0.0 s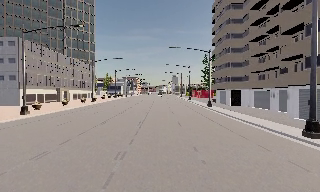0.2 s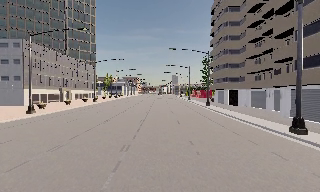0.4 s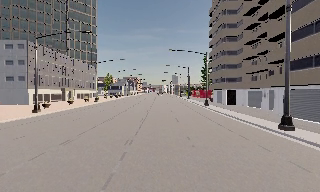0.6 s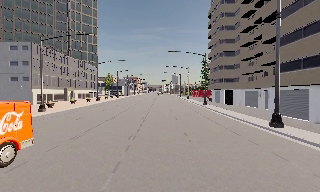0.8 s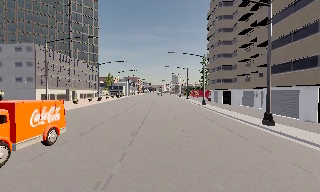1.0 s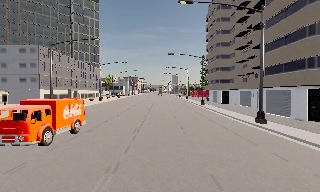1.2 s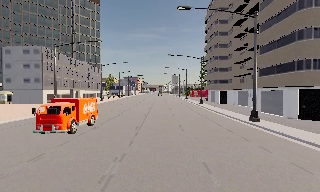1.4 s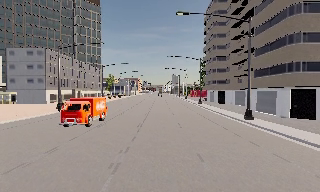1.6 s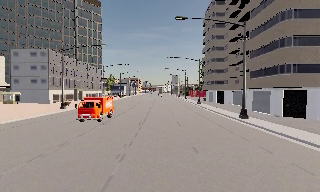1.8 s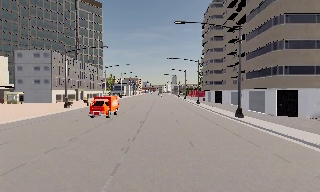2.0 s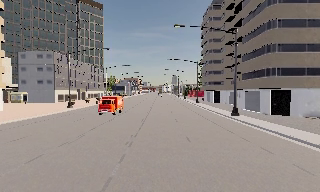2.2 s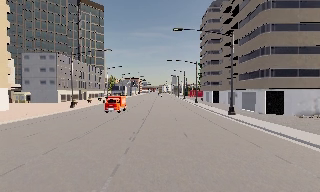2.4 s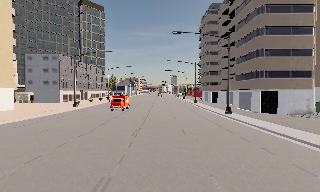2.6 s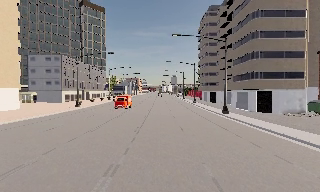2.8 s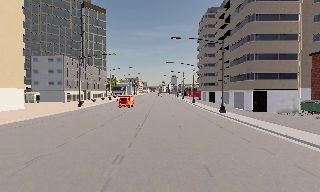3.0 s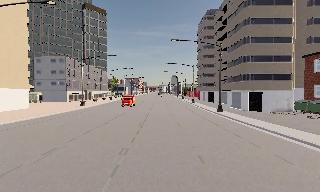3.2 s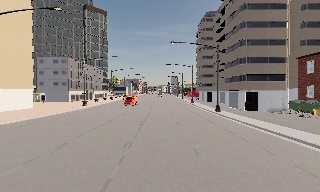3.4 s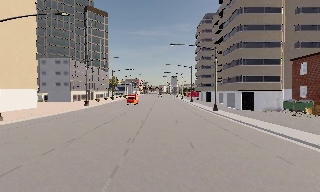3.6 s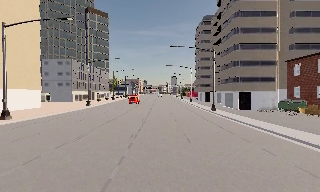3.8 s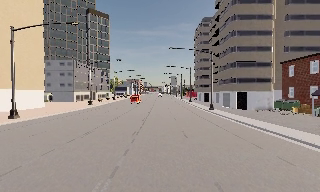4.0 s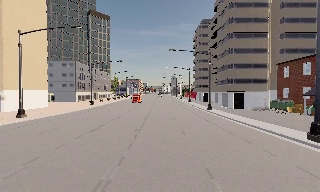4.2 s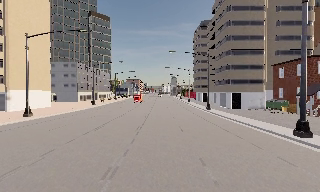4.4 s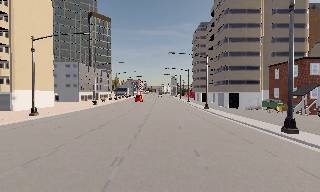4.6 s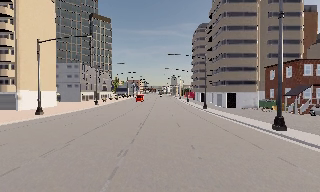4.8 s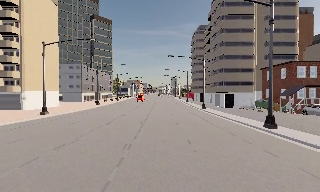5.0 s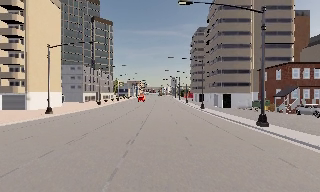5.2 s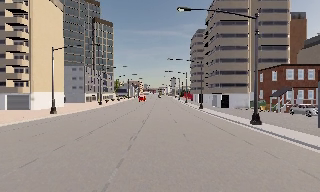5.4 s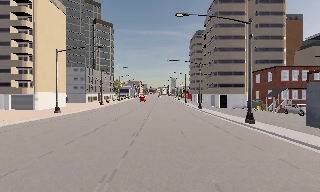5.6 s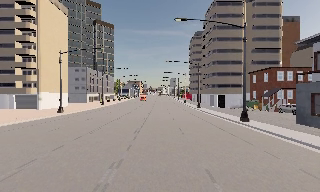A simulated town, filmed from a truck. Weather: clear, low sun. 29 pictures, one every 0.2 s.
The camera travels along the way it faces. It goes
backward.
0.0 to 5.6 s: The camera travels backward, about 25 m, so what stands in front gets smaller.
The film runs backward here.
